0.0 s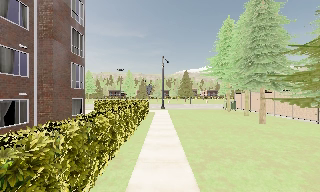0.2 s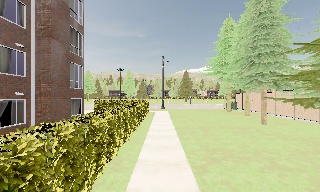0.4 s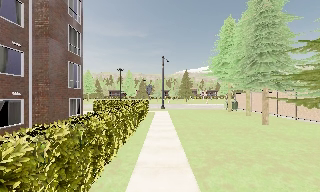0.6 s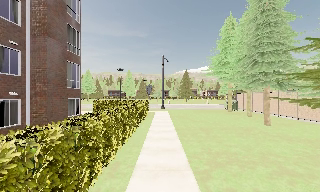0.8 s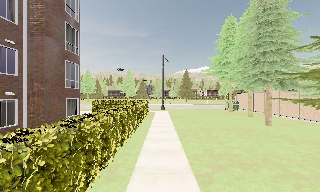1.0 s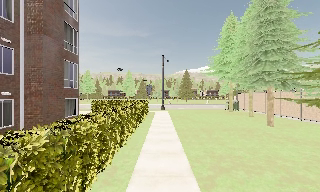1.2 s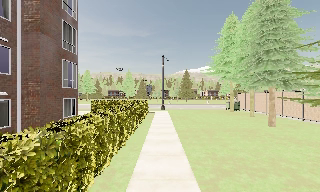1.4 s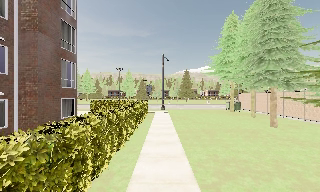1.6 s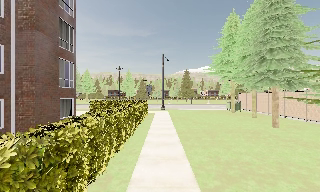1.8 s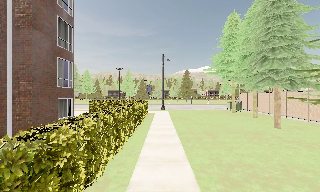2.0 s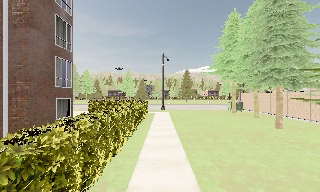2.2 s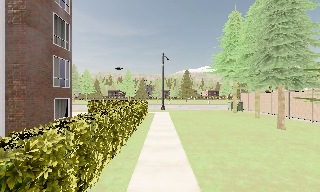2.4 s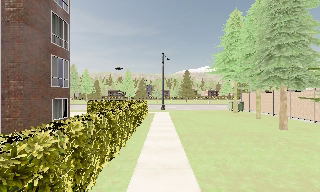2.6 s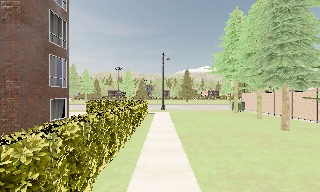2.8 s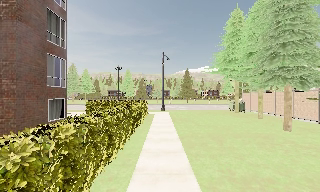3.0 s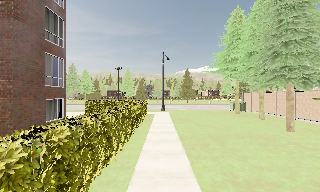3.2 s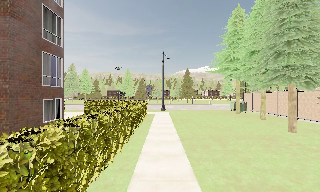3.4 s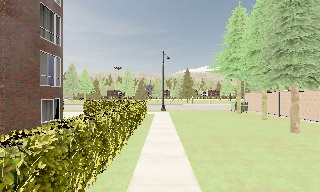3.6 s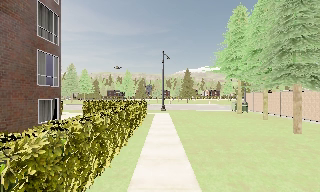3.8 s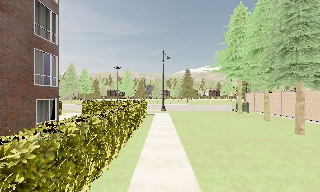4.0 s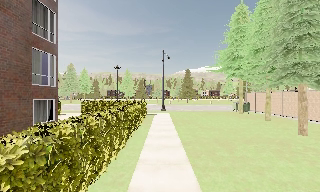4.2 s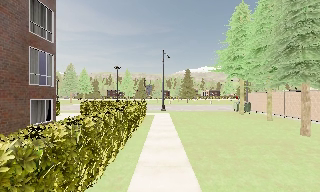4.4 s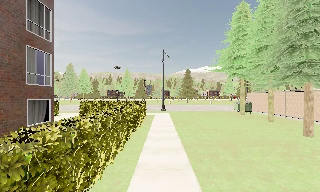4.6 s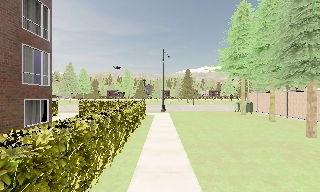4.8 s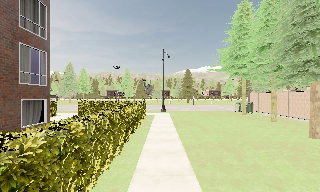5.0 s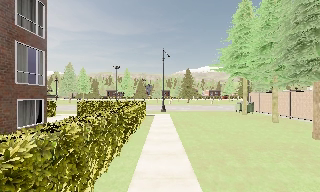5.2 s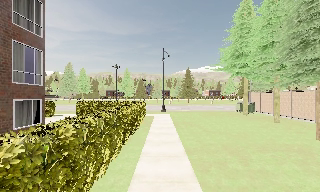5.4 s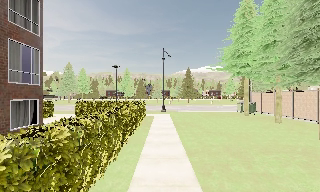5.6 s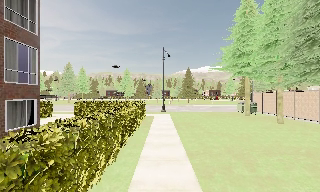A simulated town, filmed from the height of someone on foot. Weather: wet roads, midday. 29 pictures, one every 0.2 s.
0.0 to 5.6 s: The camera travels forward, about 6 m, so what stands in front looms larger.
The film runs forward here.
